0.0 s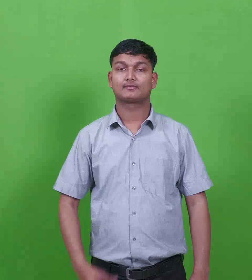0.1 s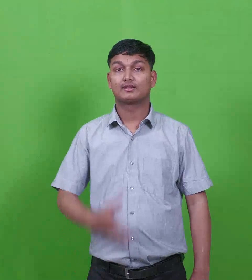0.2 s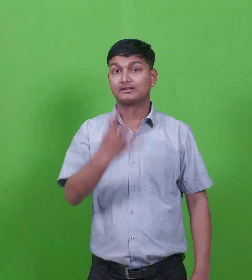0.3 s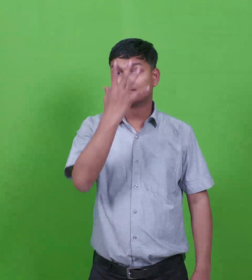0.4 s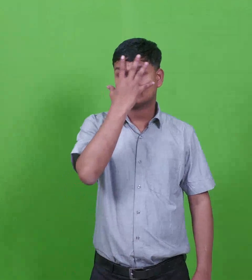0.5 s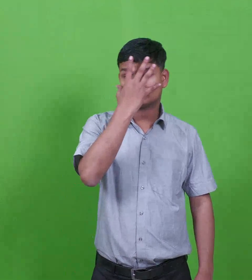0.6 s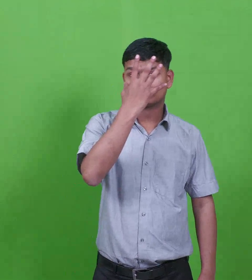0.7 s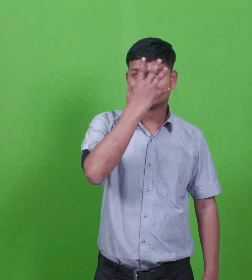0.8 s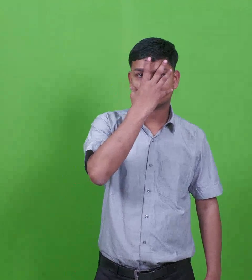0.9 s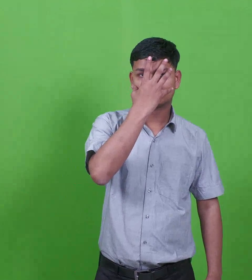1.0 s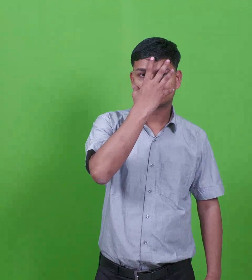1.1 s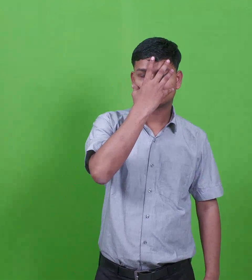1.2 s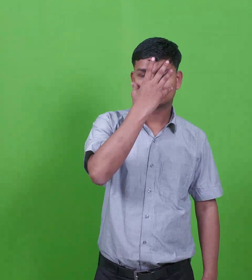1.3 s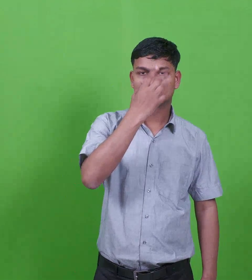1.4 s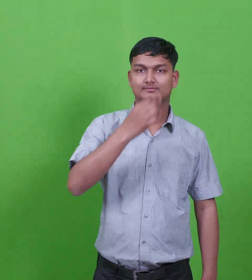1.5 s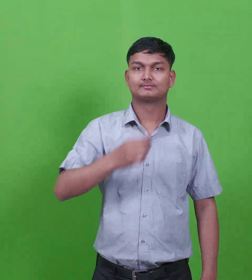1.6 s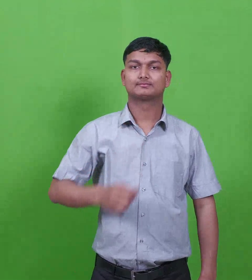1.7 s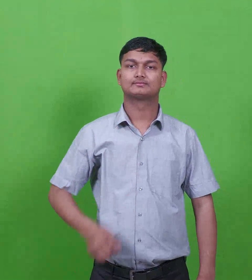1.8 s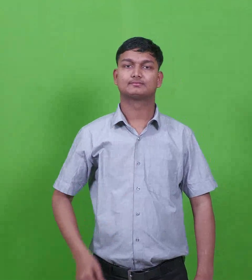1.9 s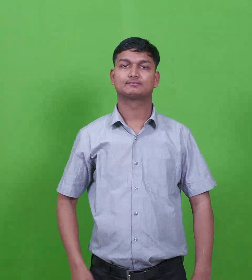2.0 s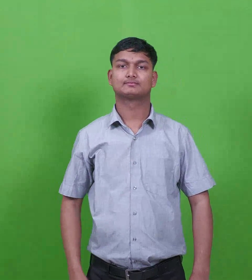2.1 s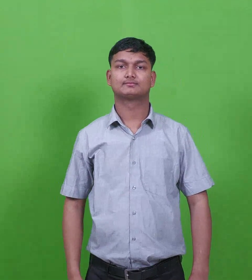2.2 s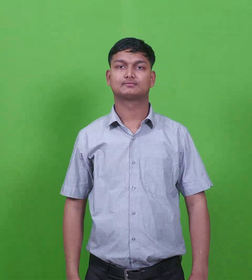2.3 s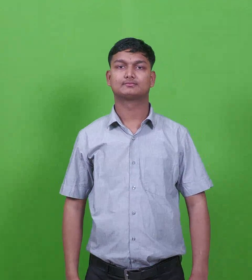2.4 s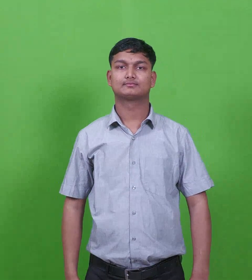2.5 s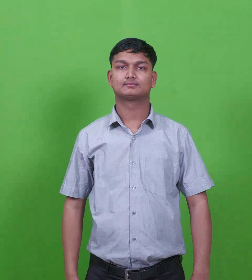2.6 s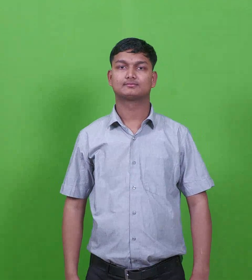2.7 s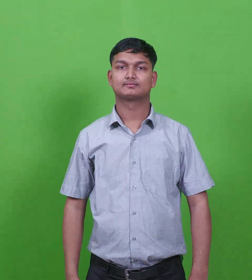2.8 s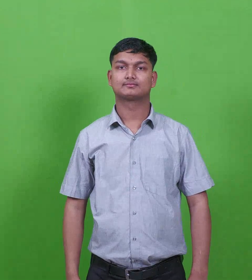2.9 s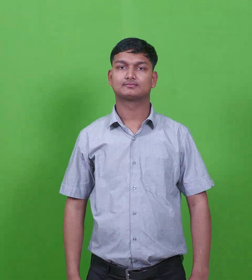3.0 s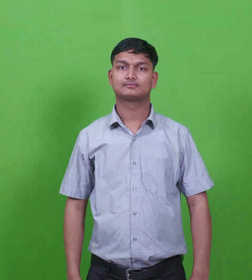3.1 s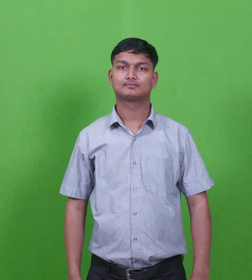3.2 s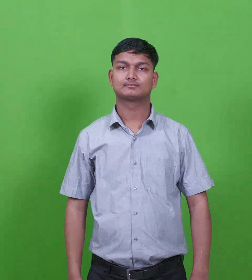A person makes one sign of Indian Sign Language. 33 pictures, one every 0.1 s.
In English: canaan
